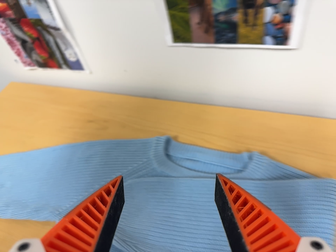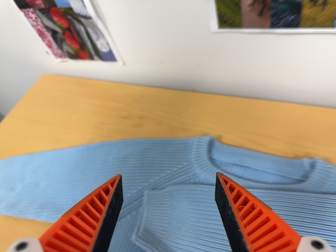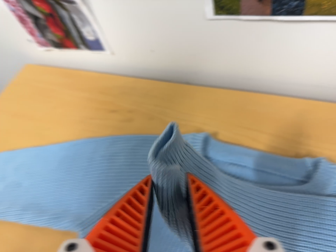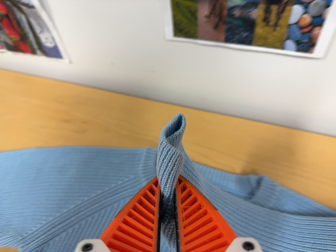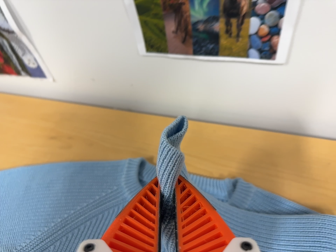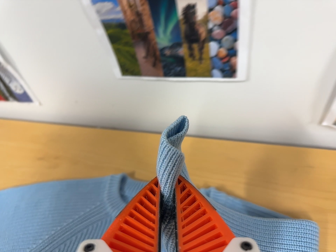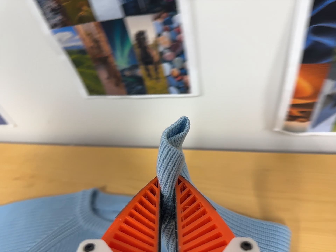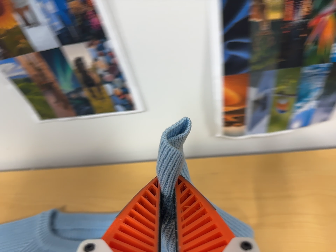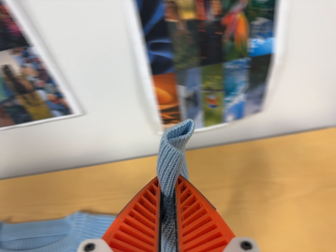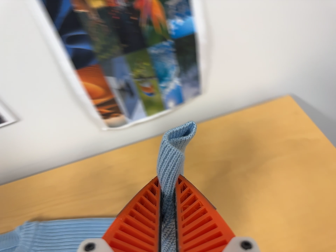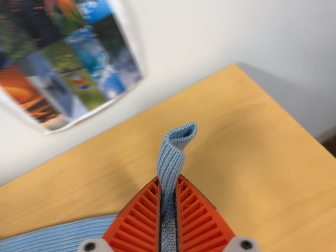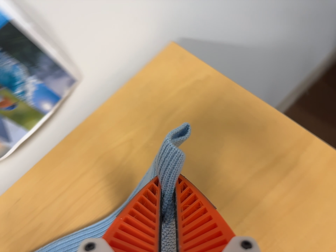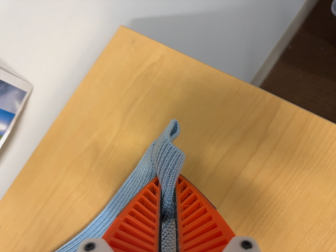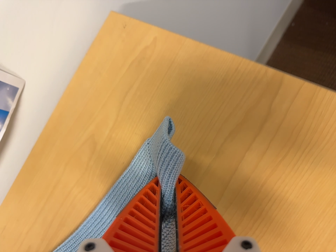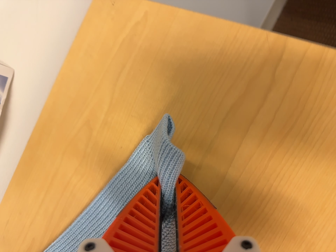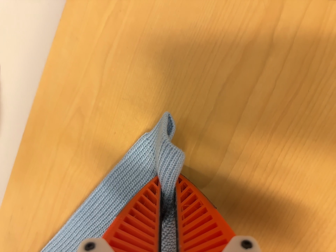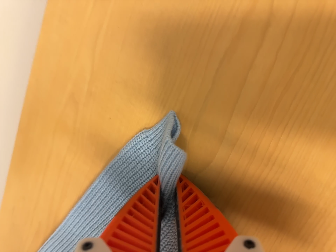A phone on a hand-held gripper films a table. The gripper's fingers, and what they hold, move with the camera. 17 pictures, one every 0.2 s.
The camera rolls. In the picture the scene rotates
counterclockwise.
0.0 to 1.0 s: The camera travels toward the top of its view and to its right, about 8 cm, so close, fixed things drift downward.
1.0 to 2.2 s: The camera swings to its right by about 20 degrees, and the scene slides to the left. It travels to its right, about 40 cm, so close, fixed things drift to the left. It rolls about its line of sight by about 45 degrees, and the scene rotates counterclockwise.
2.2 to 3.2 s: The camera travels forward and to its right, about 14 cm, so what stands in front looms larger. Its aim tips toward the bottom of its view by about 15 degrees, and the scene shifts upward. It rolls about its line of sight by about 30 degrees, and the scene rotates counterclockwise.
The film runs backward here.
